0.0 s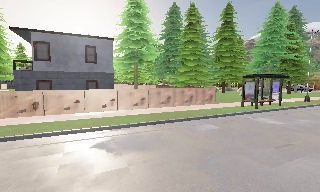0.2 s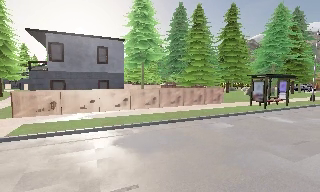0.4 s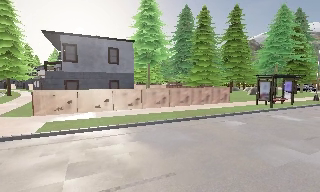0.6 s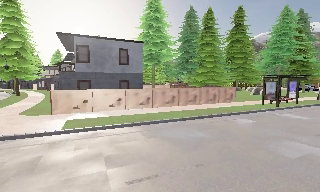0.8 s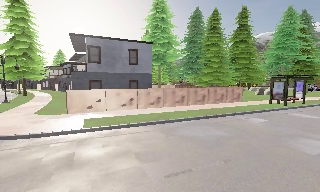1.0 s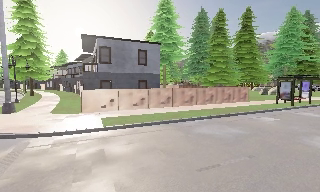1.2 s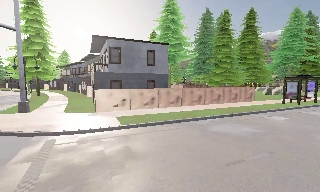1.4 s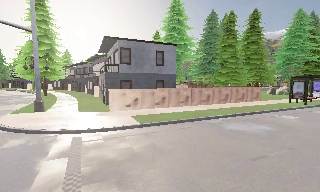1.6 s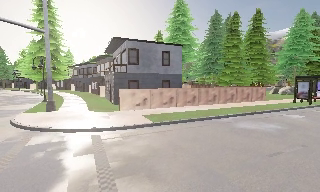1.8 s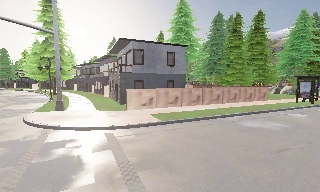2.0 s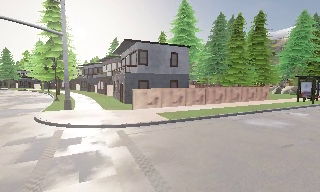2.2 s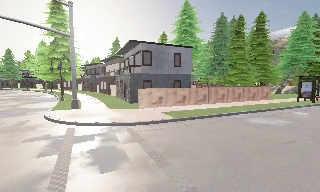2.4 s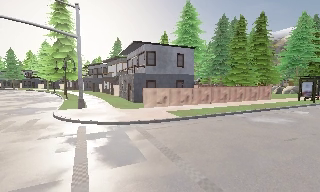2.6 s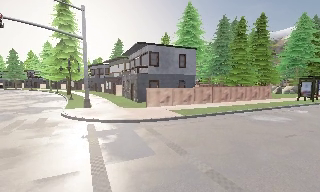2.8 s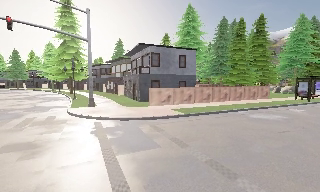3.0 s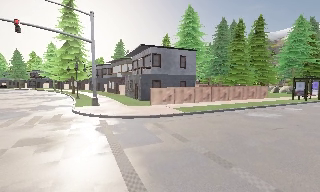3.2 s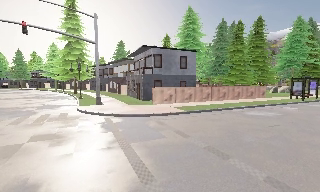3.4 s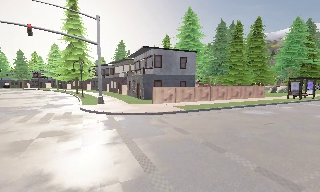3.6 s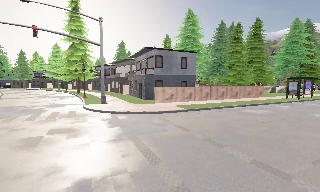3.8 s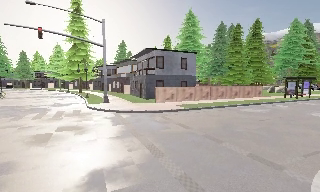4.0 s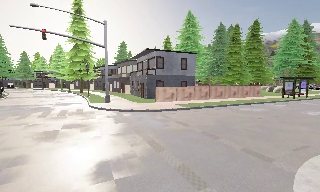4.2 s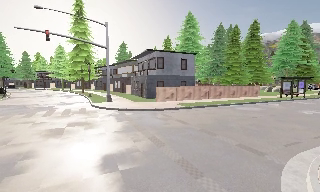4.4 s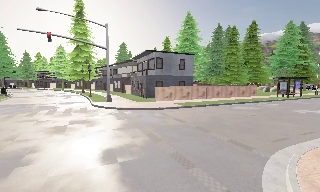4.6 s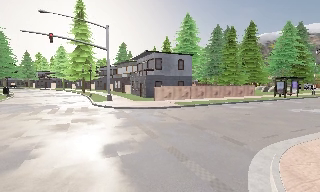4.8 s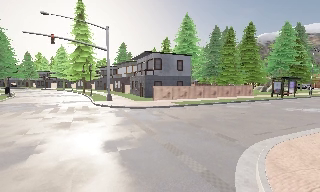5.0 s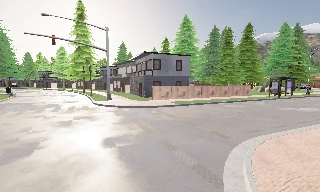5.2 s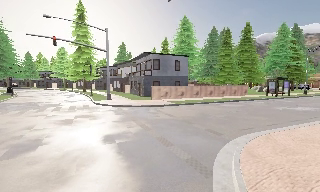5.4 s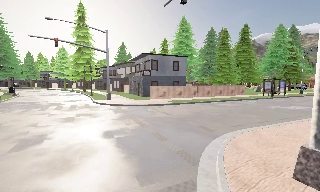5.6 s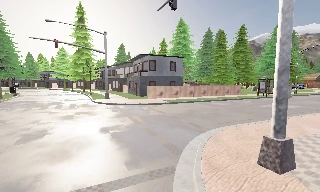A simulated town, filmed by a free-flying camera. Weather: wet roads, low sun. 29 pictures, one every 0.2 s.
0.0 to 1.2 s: The camera travels to its left, about 5 m, so close, fixed things drift to the right.
1.2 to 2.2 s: The camera travels to its left and backward, about 3 m, so close, fixed things drift to the right. It loses speed.
2.2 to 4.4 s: The camera travels backward, about 5 m, so what stands in front gets smaller.
4.4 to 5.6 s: The camera travels backward and to its right, about 3 m, so what stands in front gets smaller. It gains speed.
The film runs backward here.
